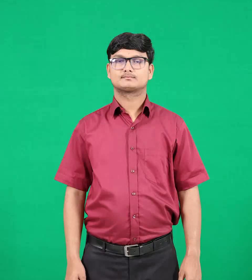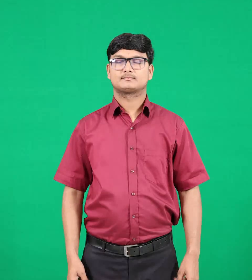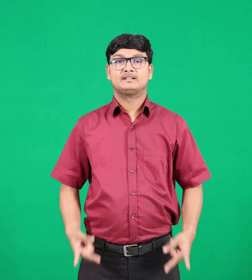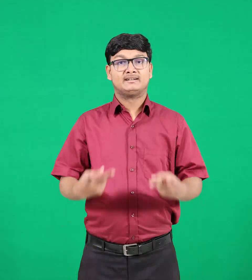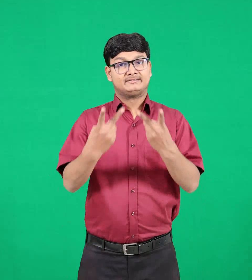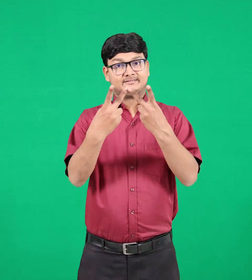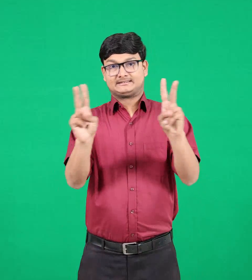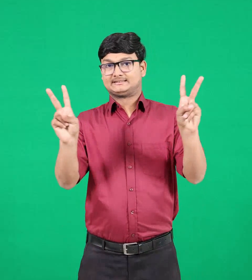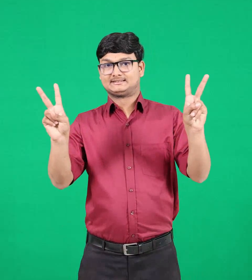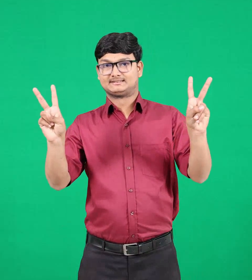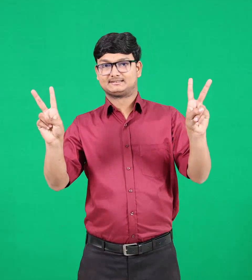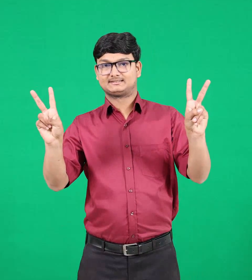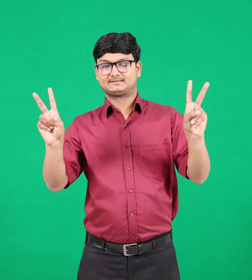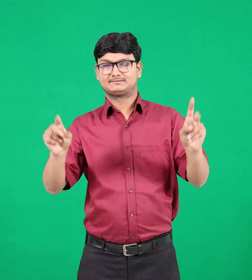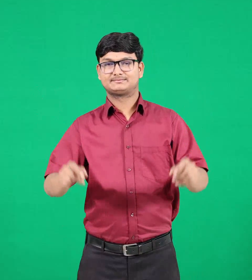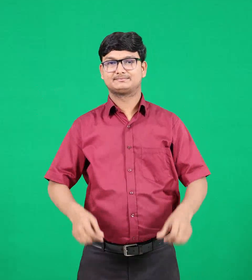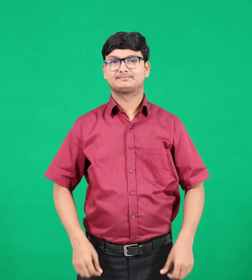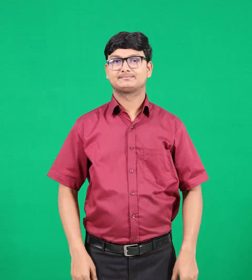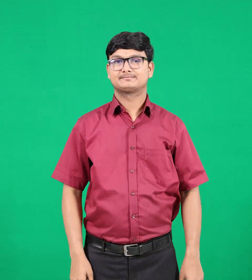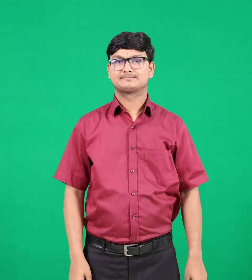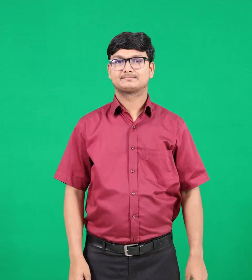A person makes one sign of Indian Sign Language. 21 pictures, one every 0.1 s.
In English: different
